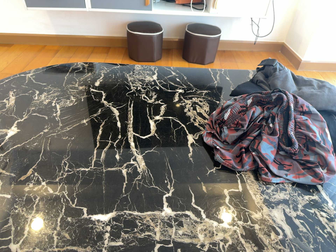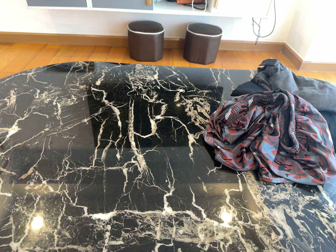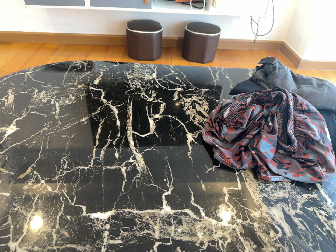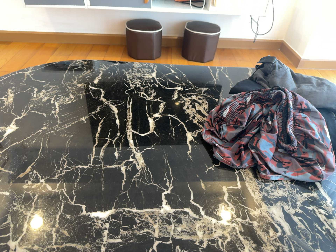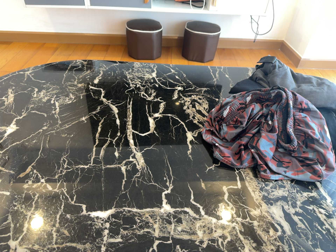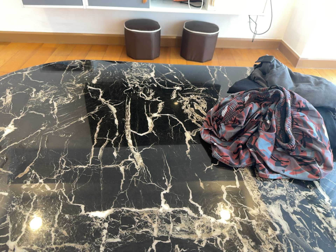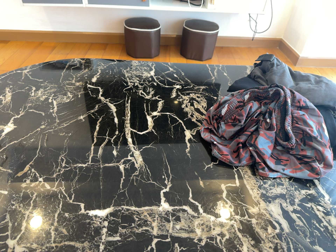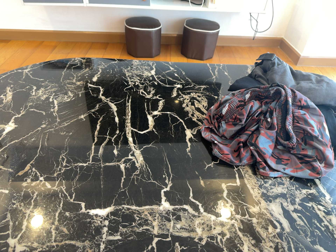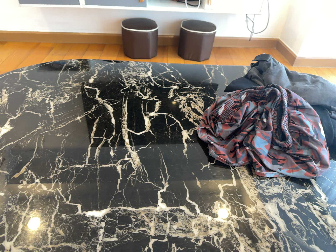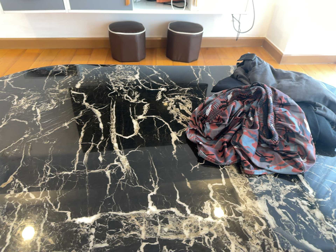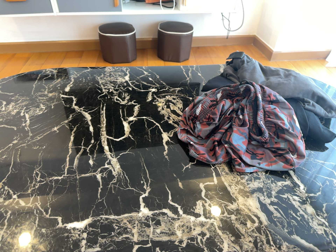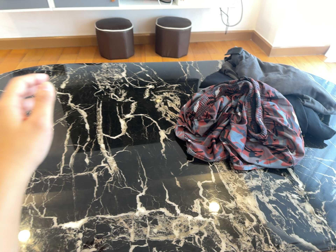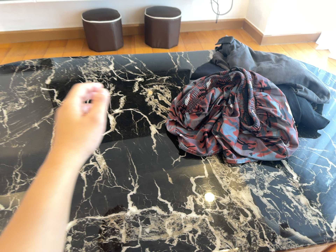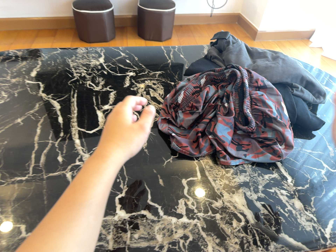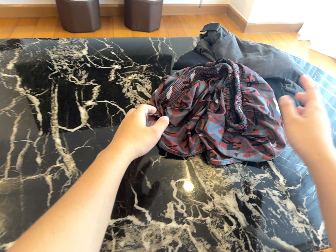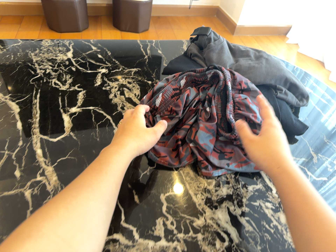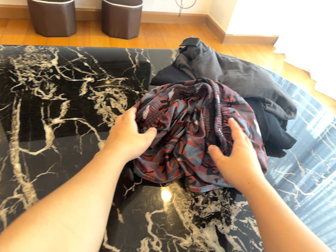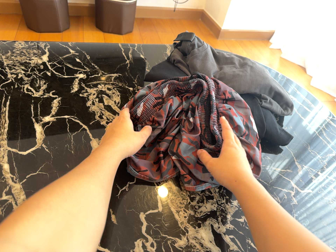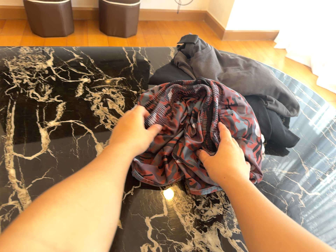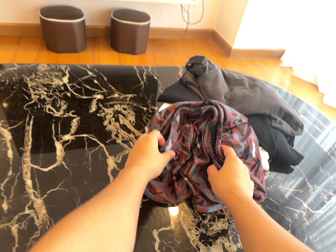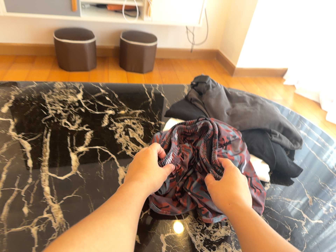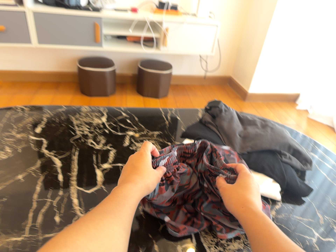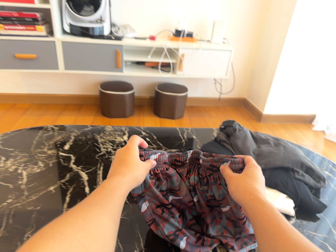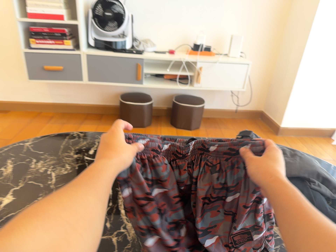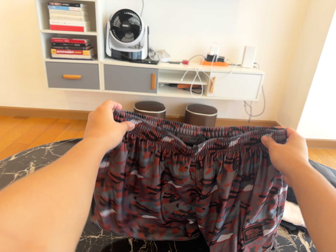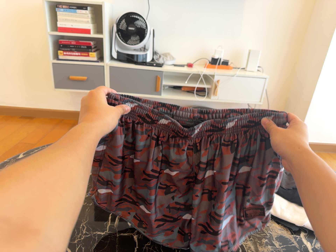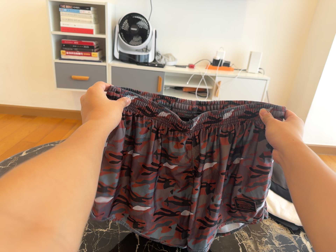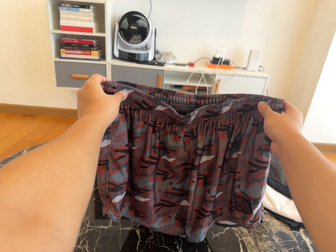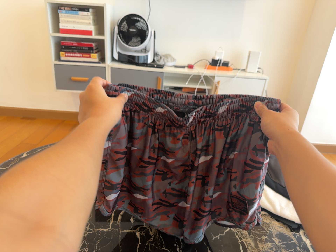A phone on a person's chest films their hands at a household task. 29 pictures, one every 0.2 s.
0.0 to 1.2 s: The camera keeps its place and its aim.
1.2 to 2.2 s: The camera shifts only a little, or ends up much as it began.
2.2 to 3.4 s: The camera swings to its right by about 10 degrees, and the scene slides to the left. It travels forward and toward the top of its view, about 14 cm, so what stands in front looms larger.
3.4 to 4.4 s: The scene slides to the right, as the camera pans about 10 degrees to its left. It travels backward, about 18 cm, so what stands in front gets smaller. Its aim tips toward the top of its view by about 20 degrees, and the scene shifts downward.
4.4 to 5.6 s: The camera travels backward, about 10 cm, so what stands in front gets smaller.
The film runs forward here.
